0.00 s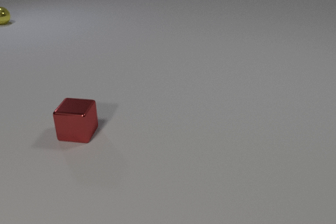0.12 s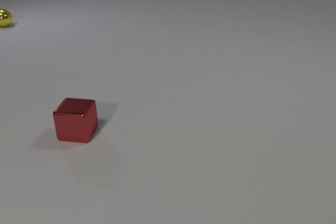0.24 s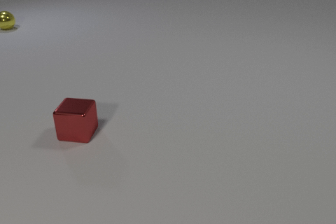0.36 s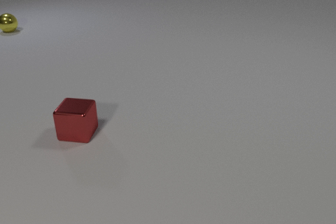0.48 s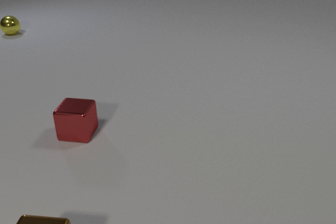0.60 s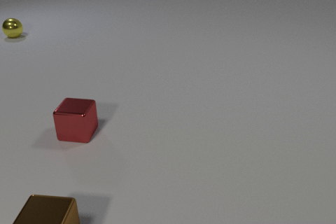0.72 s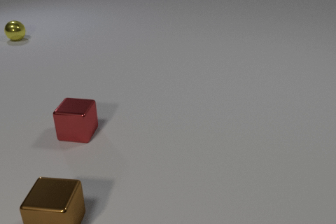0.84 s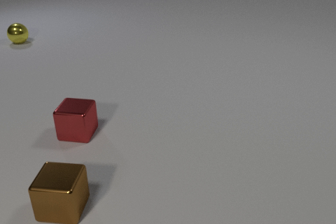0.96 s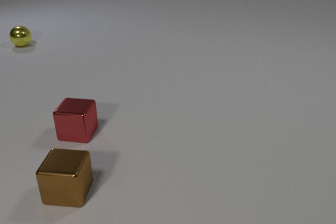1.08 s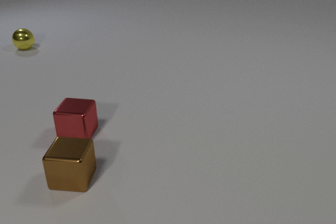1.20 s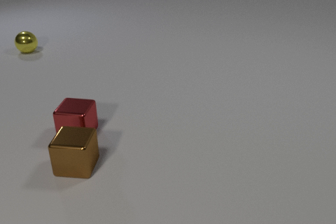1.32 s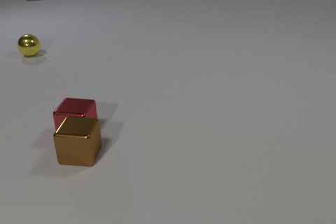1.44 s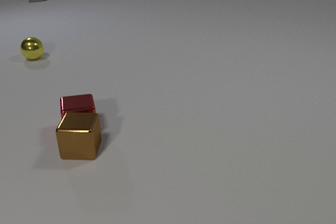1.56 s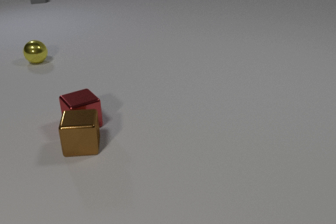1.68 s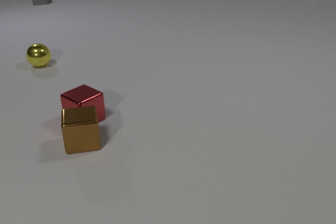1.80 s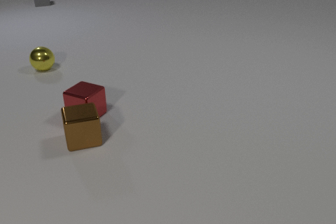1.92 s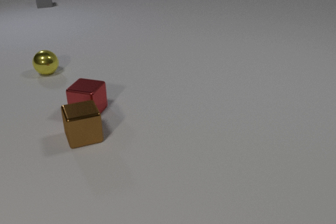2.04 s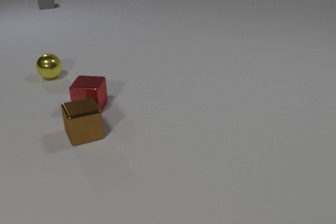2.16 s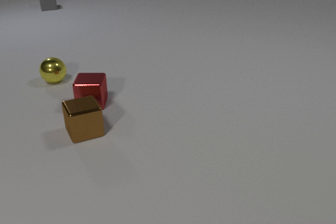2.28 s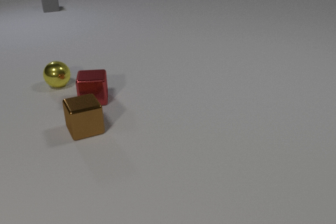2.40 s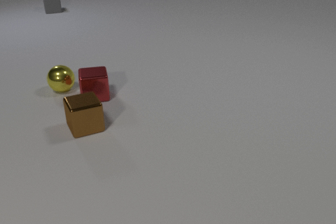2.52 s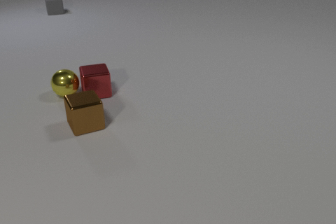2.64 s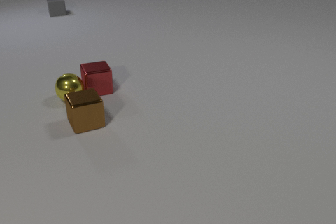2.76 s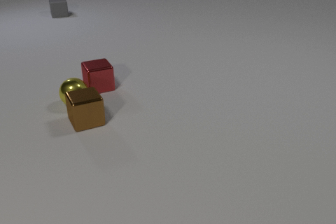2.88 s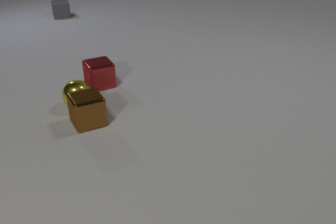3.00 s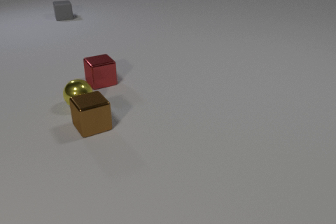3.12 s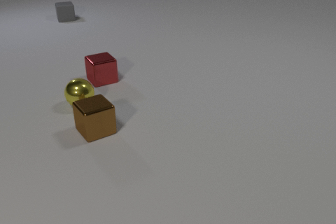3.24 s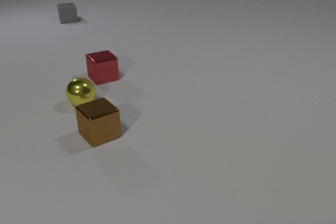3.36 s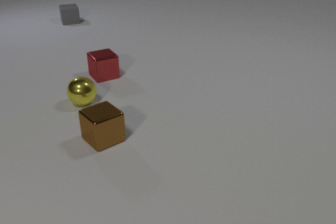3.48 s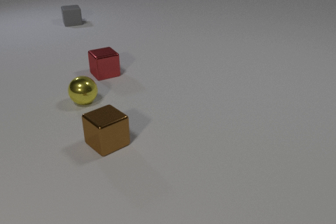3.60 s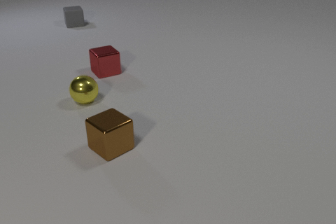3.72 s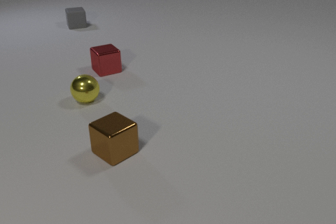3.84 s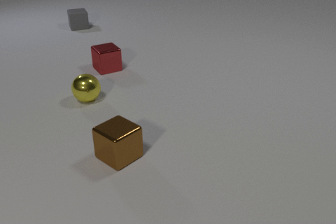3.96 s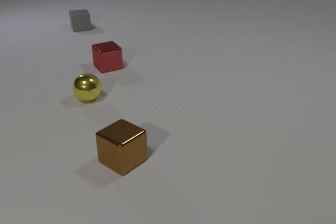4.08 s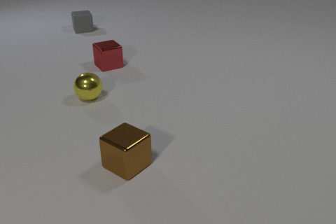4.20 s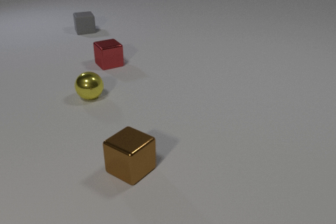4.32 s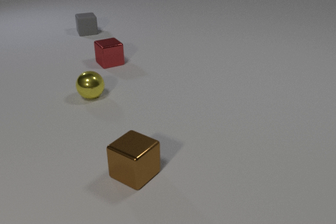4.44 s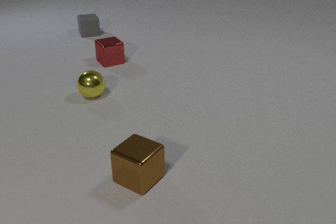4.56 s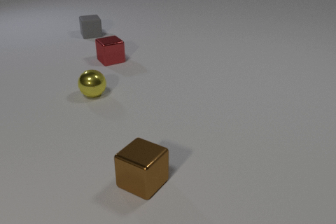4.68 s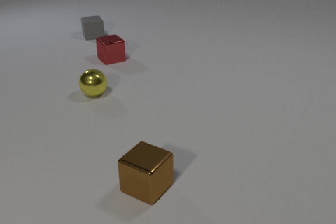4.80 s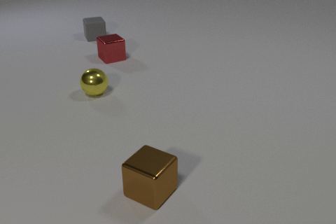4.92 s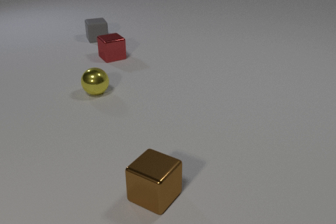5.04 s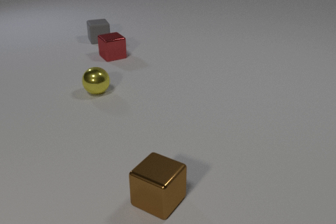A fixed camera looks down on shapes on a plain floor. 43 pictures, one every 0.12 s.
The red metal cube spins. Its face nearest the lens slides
to the right.
The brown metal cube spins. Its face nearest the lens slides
to the right.
0.00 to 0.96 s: The brown metal cube comes in at the bottom edge, slides away from the camera. The yellow metal sphere rolls toward the camera.
0.96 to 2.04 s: The brown metal cube slides away from the camera, spins counterclockwise seen from above by about 30 degrees, its near face sliding to the right. The red metal cube slides away from the camera, spins counterclockwise seen from above by about 90 degrees, its near face sliding to the right. The yellow metal sphere rolls toward the camera. The gray rubber cube comes in at the top edge, slides toward the camera. The brown metal cube and the red metal cube collide.
2.04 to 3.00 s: The brown metal cube slides away from the camera and to the right. The red metal cube slides away from the camera, spins so that its near face slides to the right, counterclockwise seen from above. The yellow metal sphere rolls toward the camera. The gray rubber cube slides toward the camera. The brown metal cube and the yellow metal sphere collide.
3.00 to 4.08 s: The brown metal cube slides toward the camera and to the right, spins counterclockwise seen from above by about 15 degrees, its near face sliding to the right. The red metal cube slides away from the camera. The yellow metal sphere rolls away from the camera and to the right. The gray rubber cube slides toward the camera.
4.08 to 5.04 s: The brown metal cube slides toward the camera and to the right. The red metal cube slides away from the camera. The yellow metal sphere rolls away from the camera and to the right. The gray rubber cube slides toward the camera and to the right.
How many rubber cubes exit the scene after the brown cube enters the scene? 0.
What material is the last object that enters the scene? rubber.
How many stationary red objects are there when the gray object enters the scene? 1.
